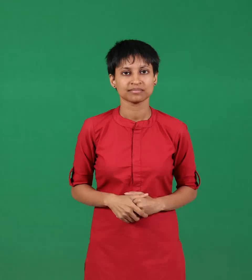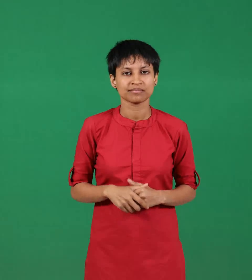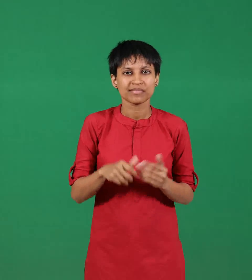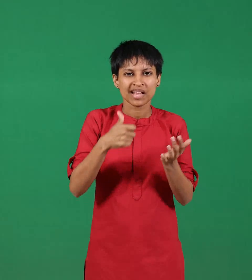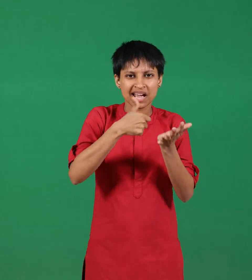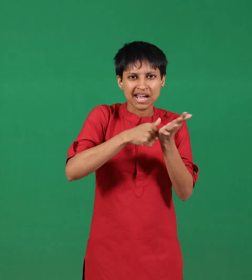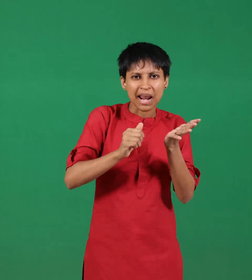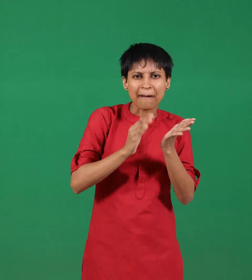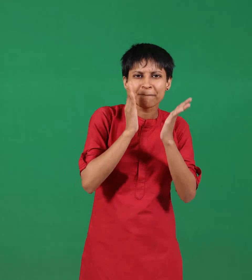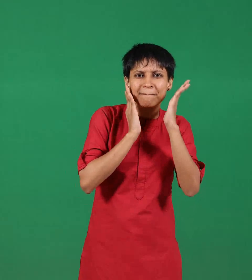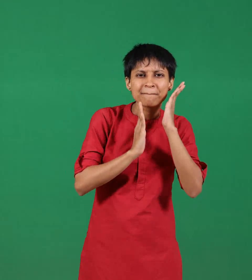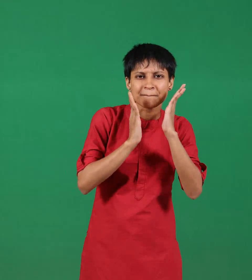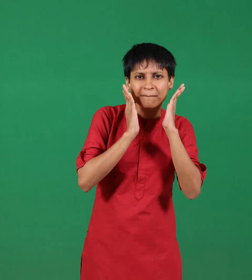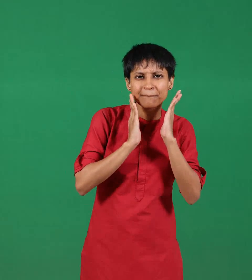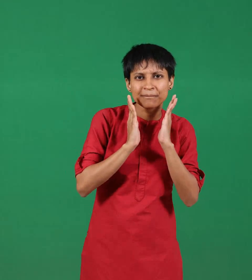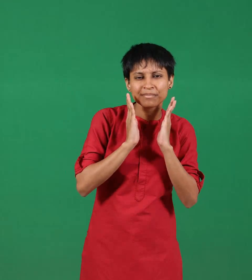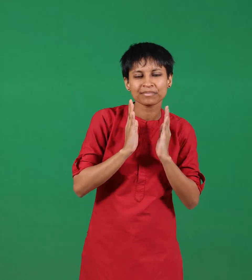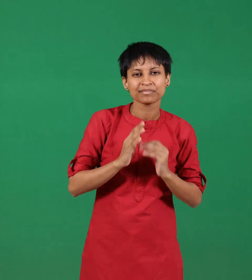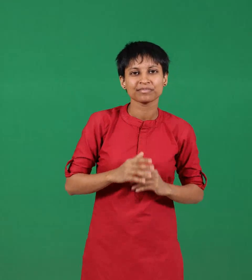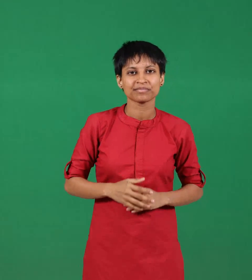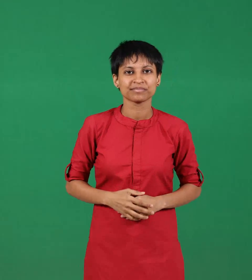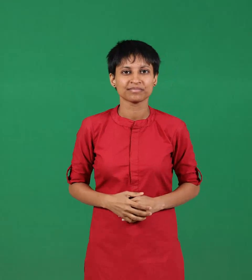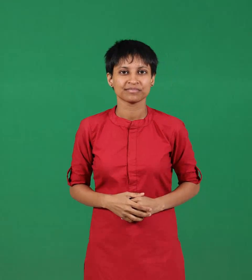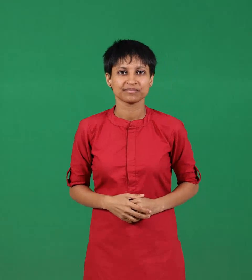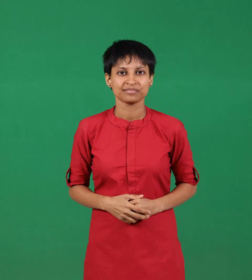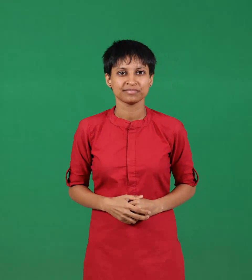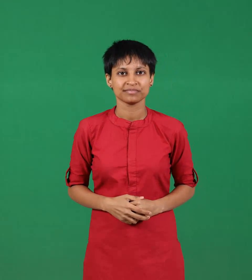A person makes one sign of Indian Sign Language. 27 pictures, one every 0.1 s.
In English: cream
